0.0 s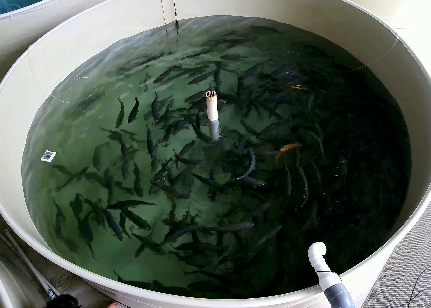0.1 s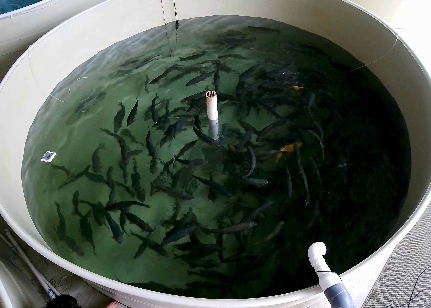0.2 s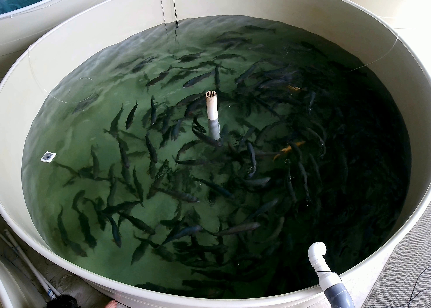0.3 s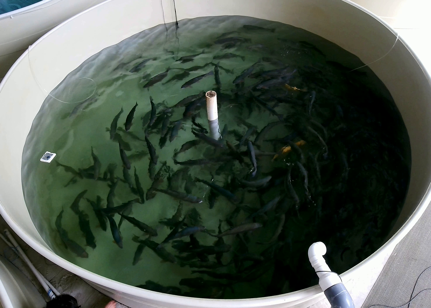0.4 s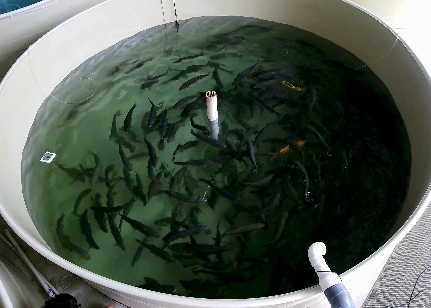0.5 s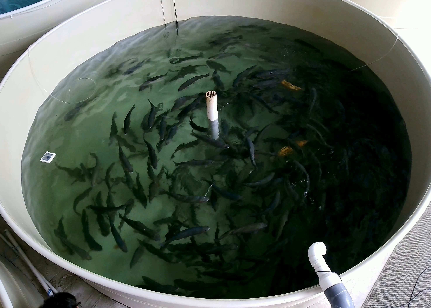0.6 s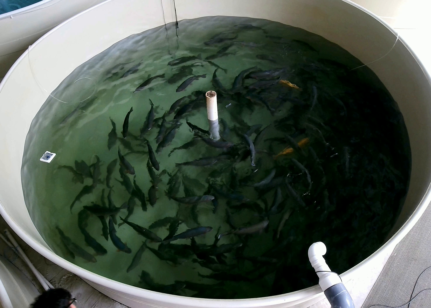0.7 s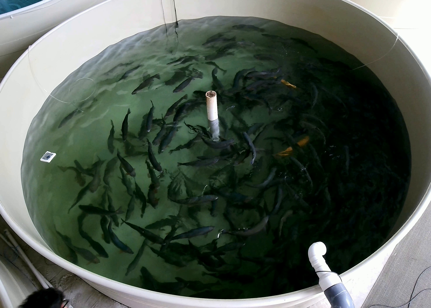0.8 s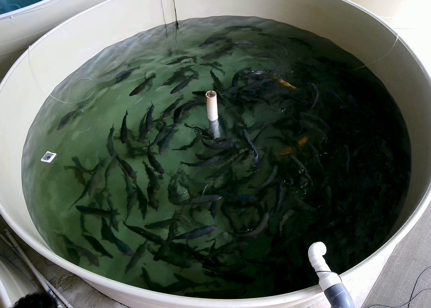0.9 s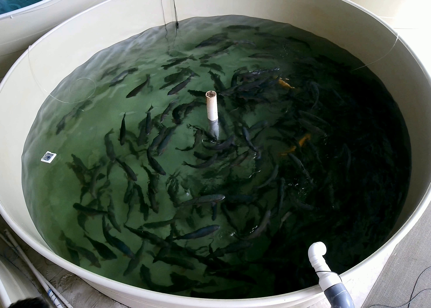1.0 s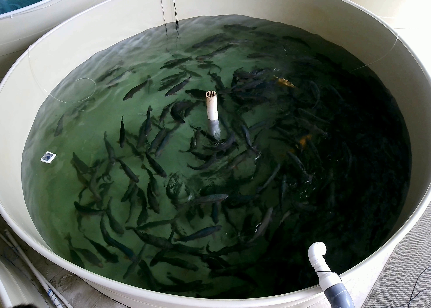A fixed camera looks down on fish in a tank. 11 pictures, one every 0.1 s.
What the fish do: Foraging.
